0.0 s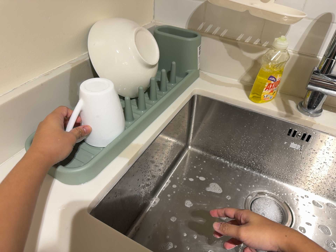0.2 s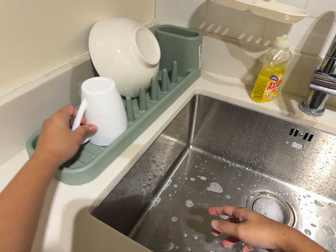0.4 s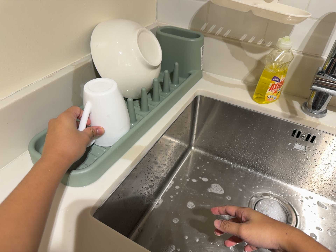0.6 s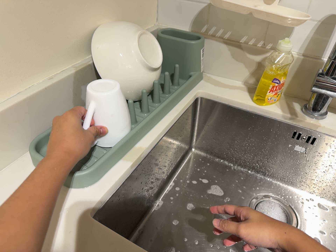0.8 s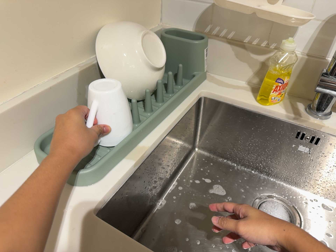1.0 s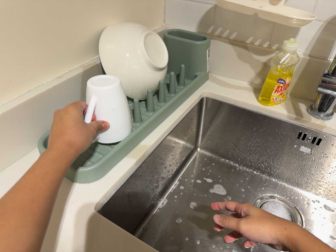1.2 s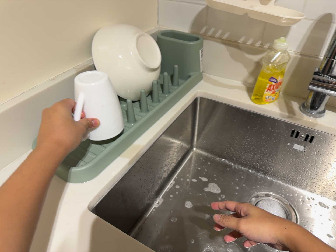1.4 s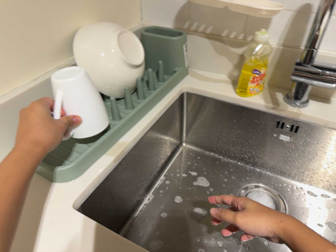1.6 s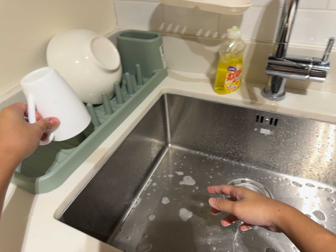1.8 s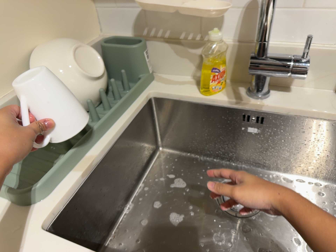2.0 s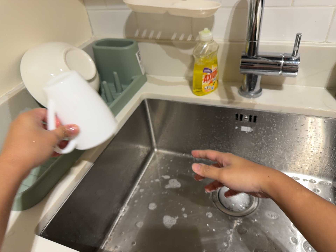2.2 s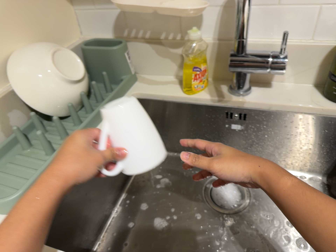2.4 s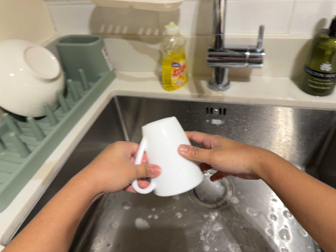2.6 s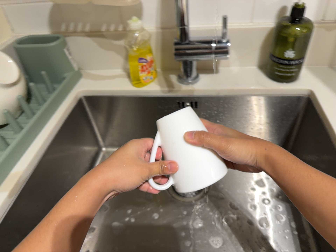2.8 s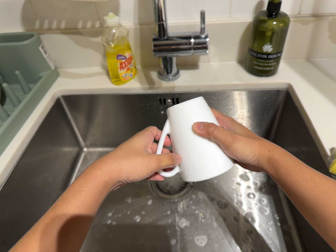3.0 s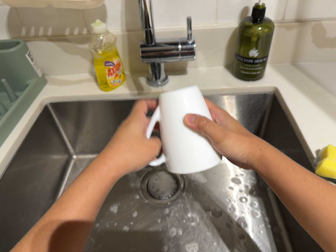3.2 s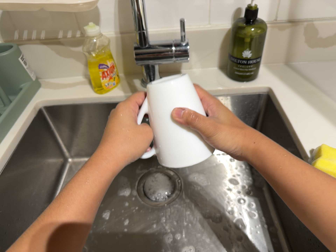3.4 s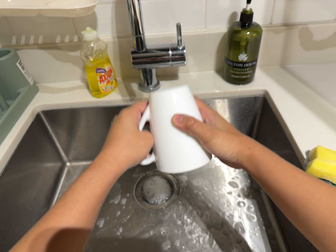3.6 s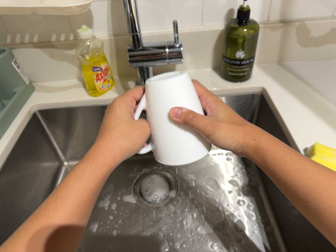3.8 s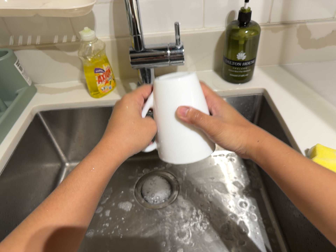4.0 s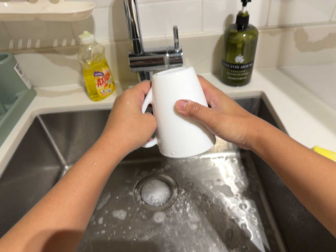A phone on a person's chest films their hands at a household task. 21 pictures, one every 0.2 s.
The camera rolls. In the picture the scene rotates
counterclockwise.
0.0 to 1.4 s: The camera shifts only a little, or ends up much as it began.
1.4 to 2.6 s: The camera swings to its right by about 15 degrees, and the scene slides to the left. It travels to its right, about 8 cm, so close, fixed things drift to the left. It rolls about its line of sight by about 15 degrees, and the scene rotates counterclockwise.
2.6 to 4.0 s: The camera shifts only a little, or ends up much as it began.
The film runs backward here.
